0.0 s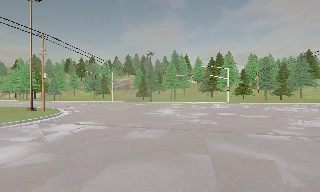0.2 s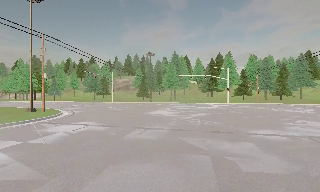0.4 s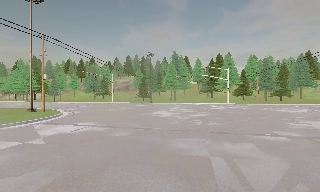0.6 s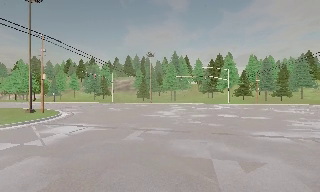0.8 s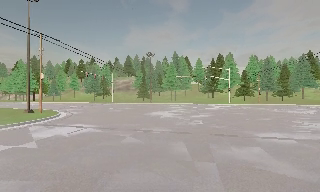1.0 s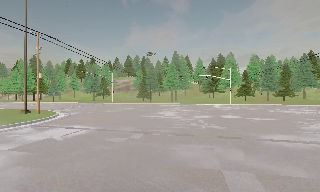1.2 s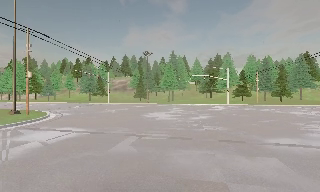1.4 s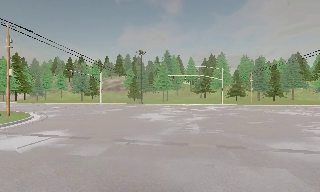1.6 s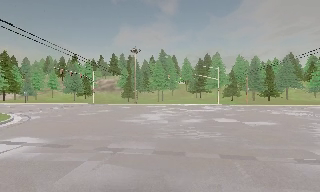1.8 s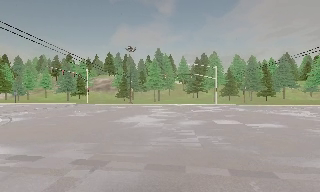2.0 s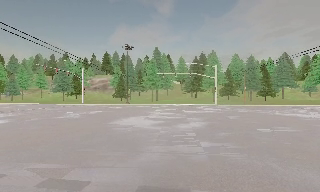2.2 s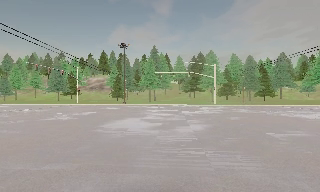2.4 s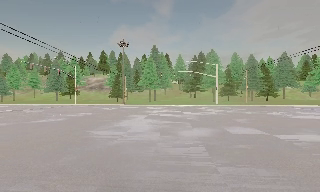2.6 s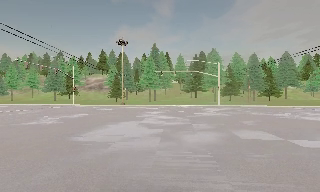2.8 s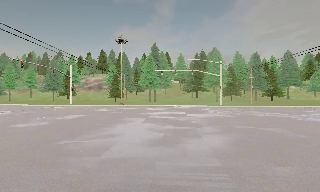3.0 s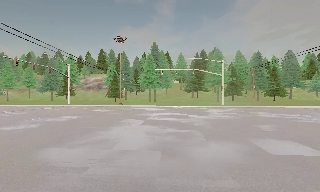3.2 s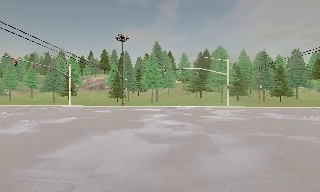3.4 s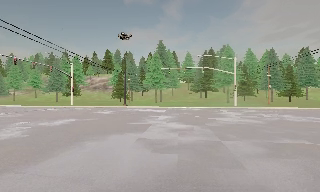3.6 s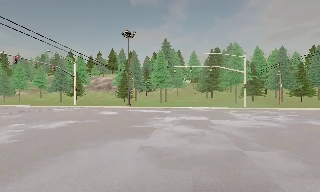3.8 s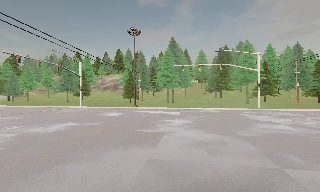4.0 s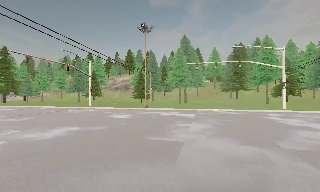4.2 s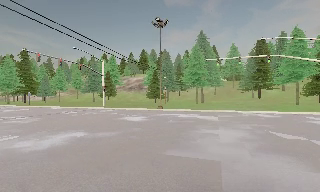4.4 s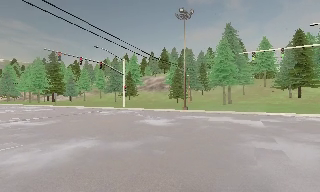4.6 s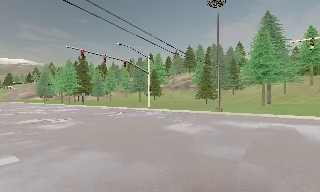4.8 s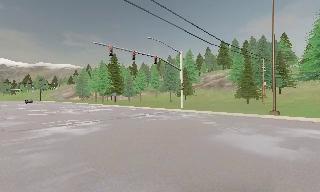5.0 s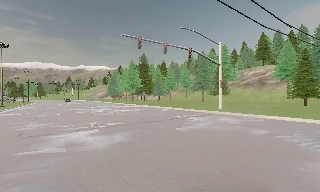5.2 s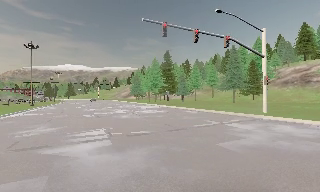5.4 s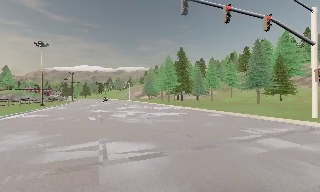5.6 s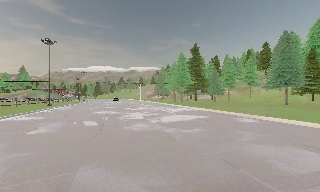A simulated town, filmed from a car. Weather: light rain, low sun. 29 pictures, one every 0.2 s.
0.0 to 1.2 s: The camera travels forward, about 1.5 m, so what stands in front looms larger. It gains speed.
1.2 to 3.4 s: The camera travels forward, about 10 m, so what stands in front looms larger.
3.4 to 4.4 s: The camera swings to its left by about 20 degrees, and the scene slides to the right. It travels forward, about 8 m, so what stands in front looms larger. It gains speed.
4.4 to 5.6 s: The camera pans to its left, which is counterclockwise from overhead, by about 45 degrees. It travels forward, about 15 m.
The film runs forward here.
